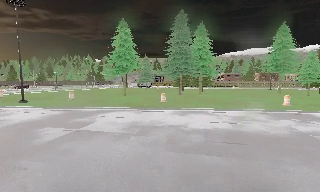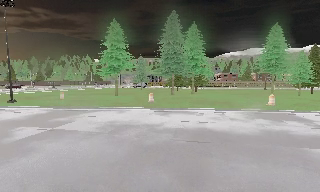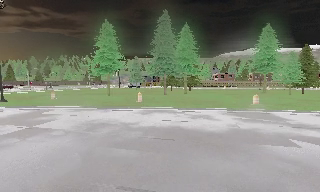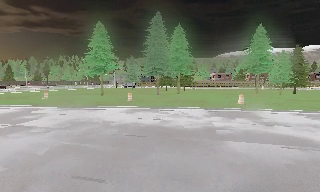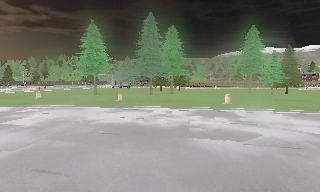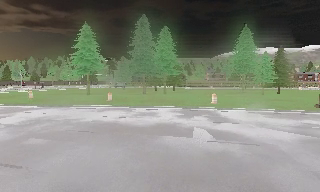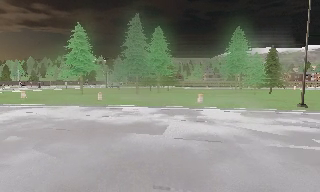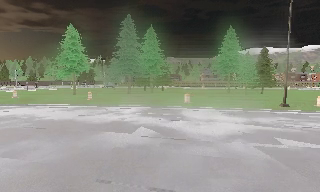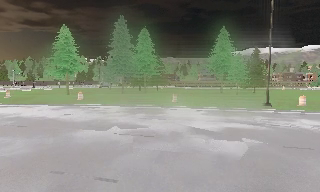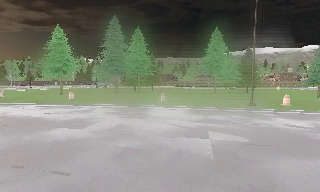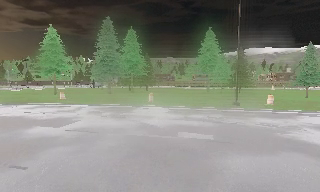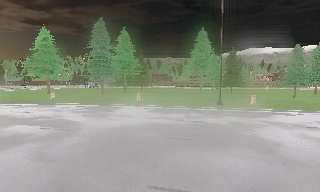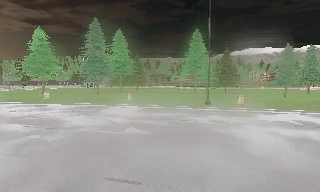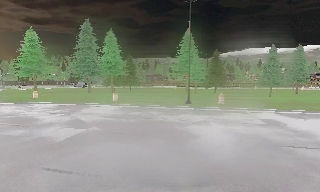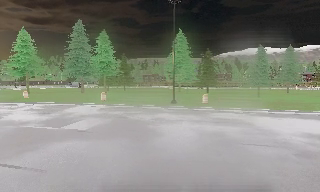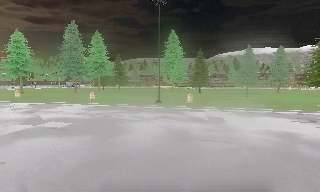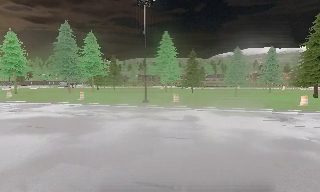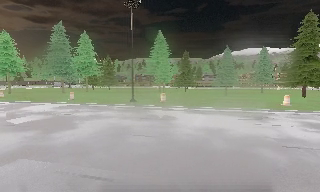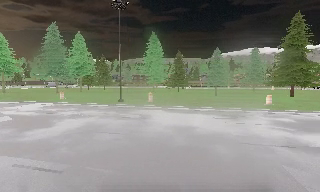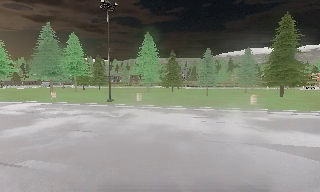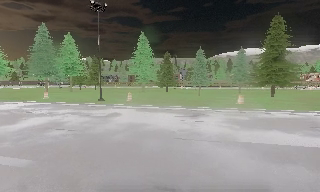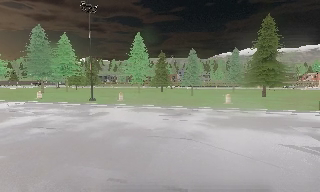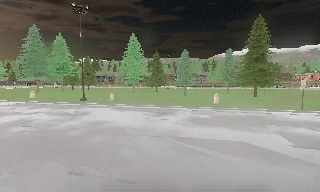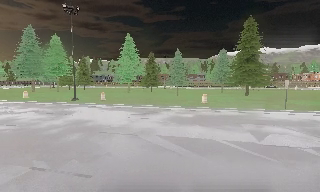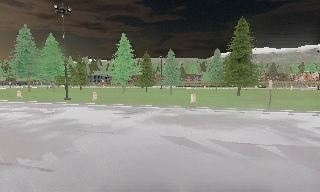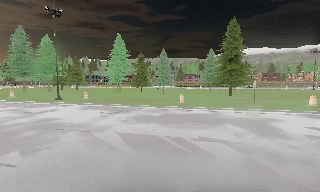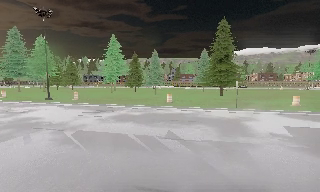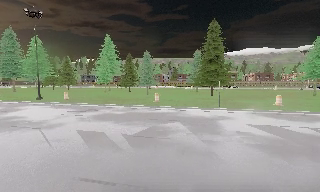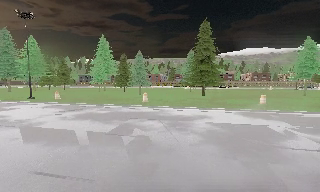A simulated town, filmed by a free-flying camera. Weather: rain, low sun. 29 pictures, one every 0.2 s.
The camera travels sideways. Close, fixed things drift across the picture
to the left.
0.0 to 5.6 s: The camera travels to its right, about 40 m, so close, fixed things drift to the left.
The film runs forward here.
